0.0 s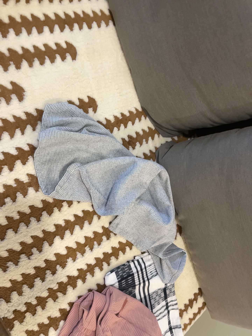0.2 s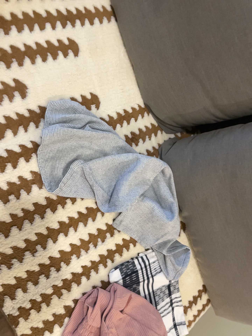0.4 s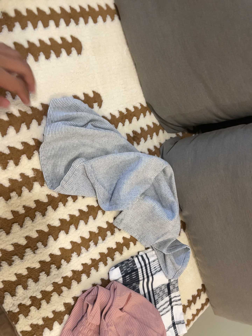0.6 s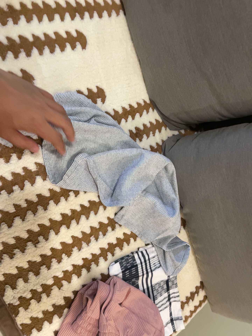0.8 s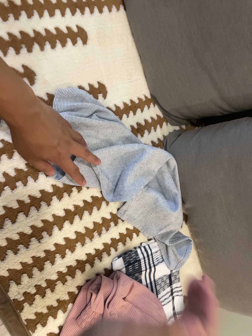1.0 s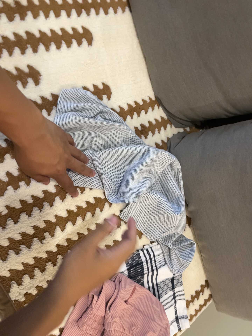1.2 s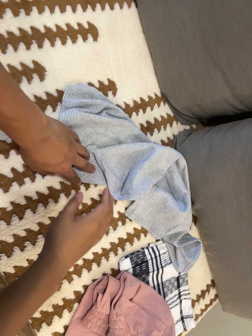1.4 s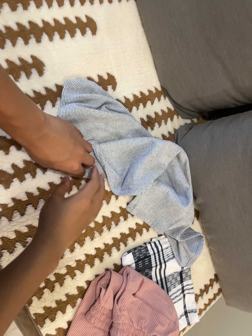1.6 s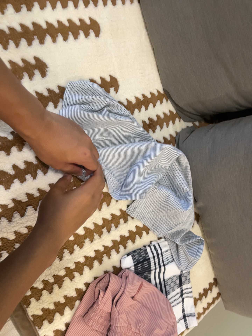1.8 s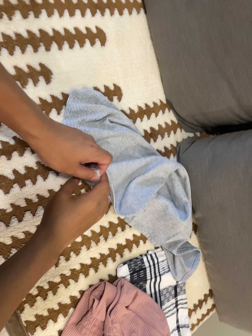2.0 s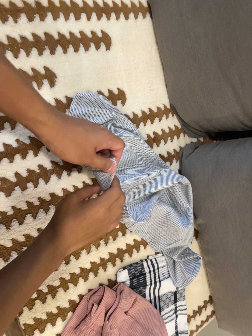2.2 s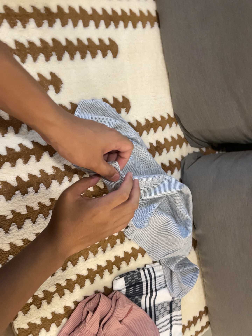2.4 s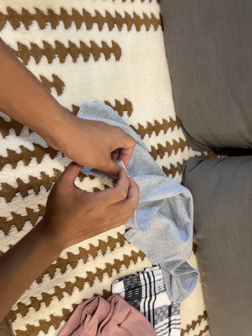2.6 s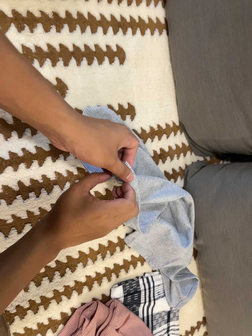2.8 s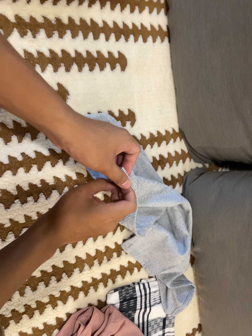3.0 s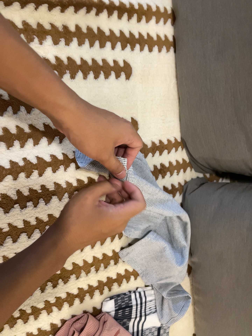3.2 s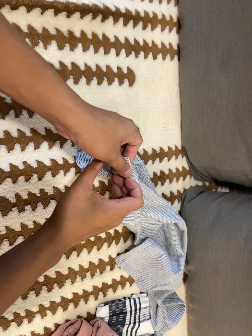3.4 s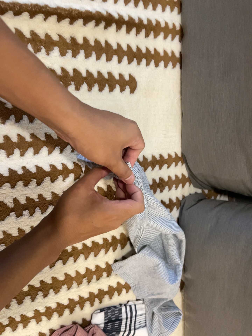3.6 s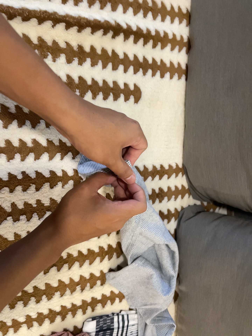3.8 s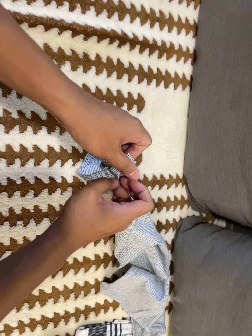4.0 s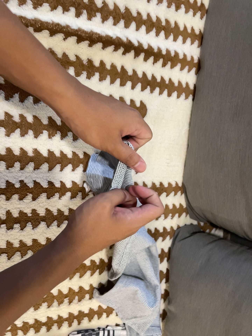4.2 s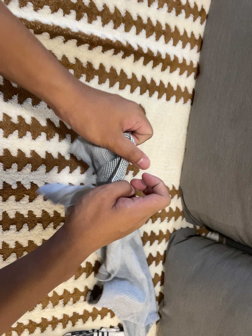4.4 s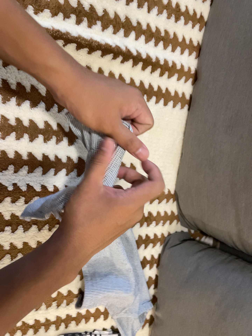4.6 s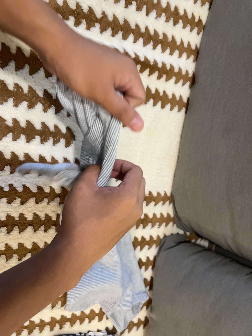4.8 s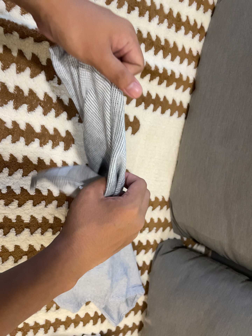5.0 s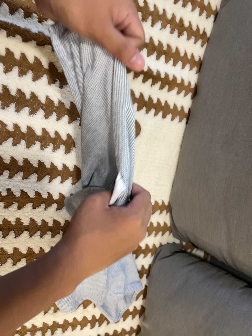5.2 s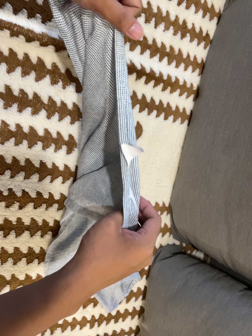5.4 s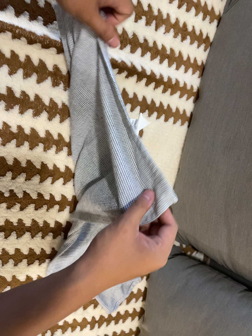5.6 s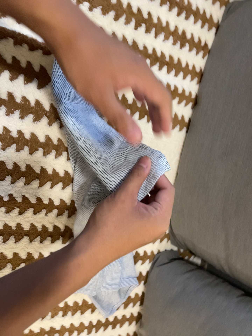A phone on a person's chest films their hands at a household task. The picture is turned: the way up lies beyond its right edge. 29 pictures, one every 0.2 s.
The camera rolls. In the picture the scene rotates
clockwise.
0.0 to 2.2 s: The camera rolls about its line of sight by about 10 degrees, and the scene rotates clockwise.
2.2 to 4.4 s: The camera travels toward the top of its view, about 10 cm, so close, fixed things drift downward. It rolls about its line of sight by about 20 degrees, and the scene rotates clockwise.
4.4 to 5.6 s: The camera shifts only a little, or ends up much as it began.
The film runs forward here.
